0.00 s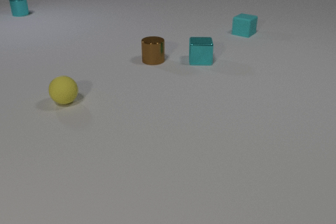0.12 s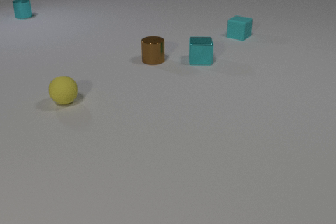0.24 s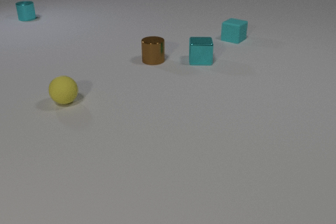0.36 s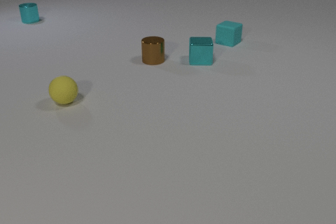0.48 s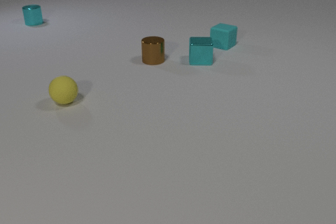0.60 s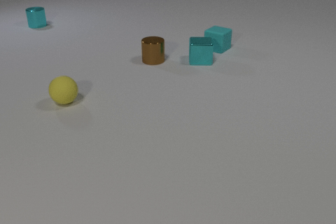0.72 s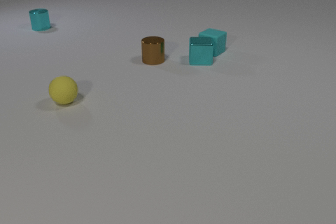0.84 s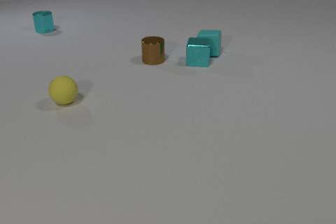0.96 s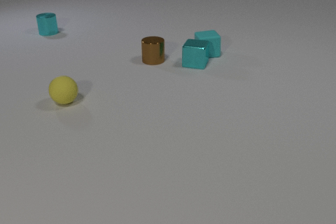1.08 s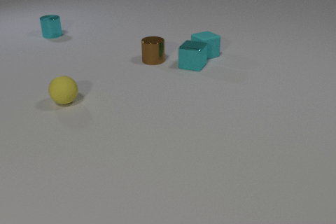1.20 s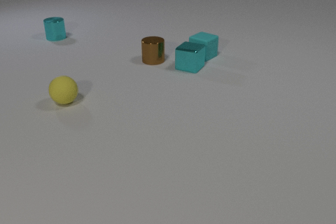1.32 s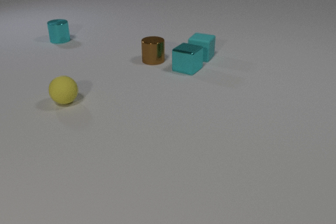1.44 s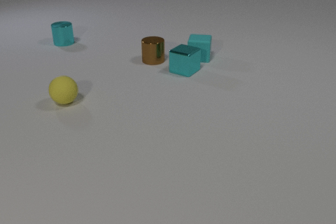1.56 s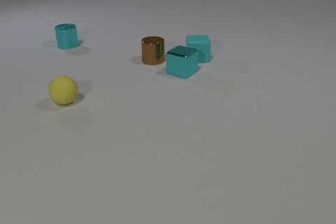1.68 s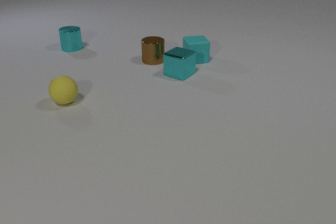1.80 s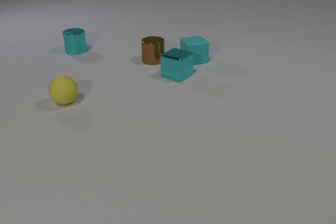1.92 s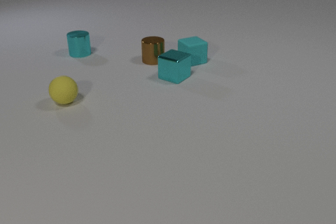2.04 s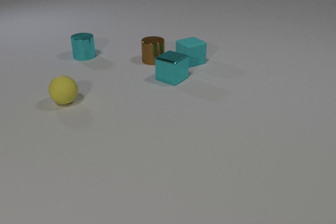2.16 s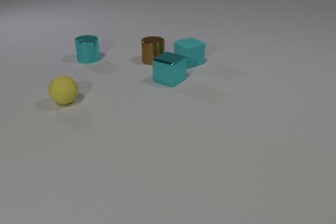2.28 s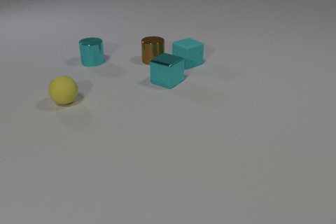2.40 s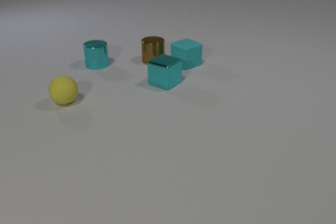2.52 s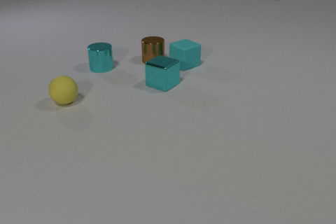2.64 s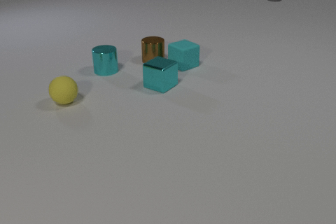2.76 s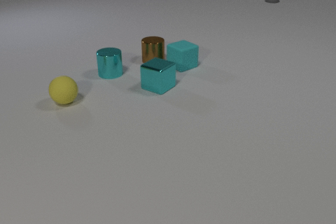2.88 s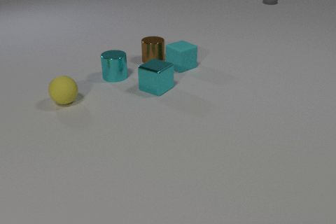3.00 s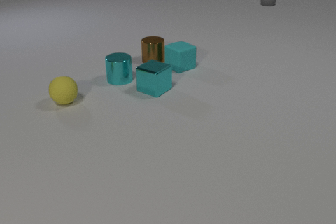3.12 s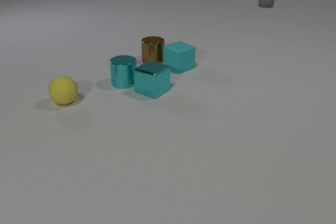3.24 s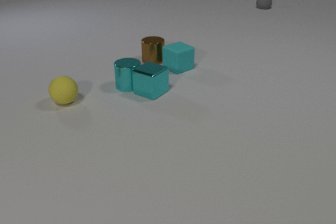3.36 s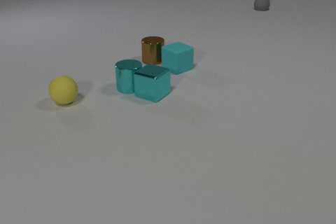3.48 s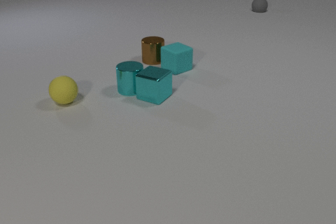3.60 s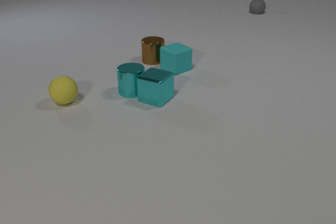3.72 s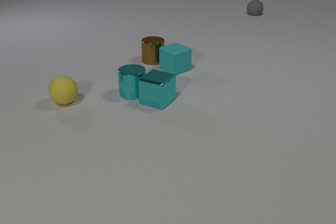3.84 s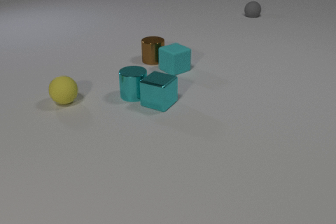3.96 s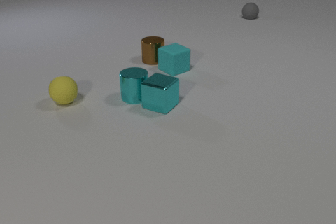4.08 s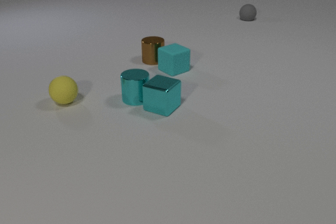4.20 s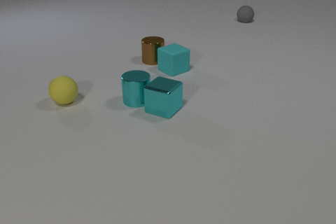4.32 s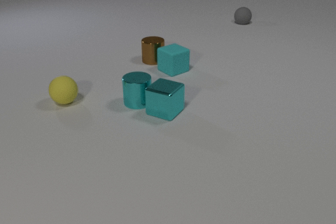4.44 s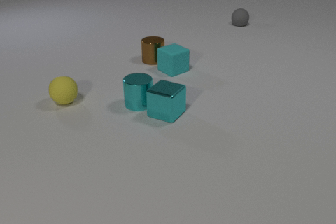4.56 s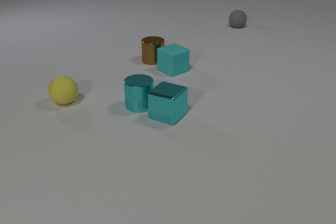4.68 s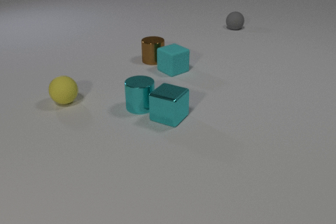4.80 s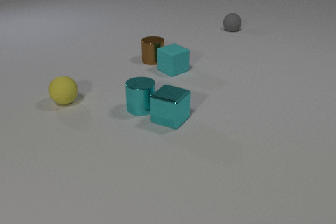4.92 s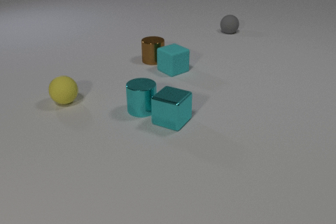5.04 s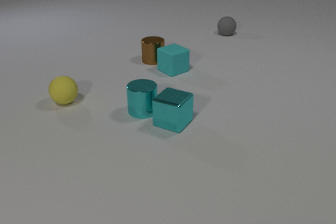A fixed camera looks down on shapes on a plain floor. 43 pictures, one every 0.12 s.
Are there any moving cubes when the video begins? yes.
What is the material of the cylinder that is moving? metal.
How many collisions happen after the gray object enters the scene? 1.
0.00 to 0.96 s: The cyan rubber cube slides toward the camera and to the left, spins counterclockwise seen from above by about 45 degrees, its near face sliding to the right. The cyan metal cube slides toward the camera and to the left. The cyan metal cylinder slides toward the camera. The cyan rubber cube and the cyan metal cube collide.
0.96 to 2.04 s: The cyan rubber cube slides toward the camera and to the left, spins so that its near face slides to the right, counterclockwise seen from above. The cyan metal cube slides toward the camera and to the left. The cyan metal cylinder slides toward the camera and to the right.
2.04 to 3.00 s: The cyan rubber cube slides toward the camera and to the left. The cyan metal cube slides toward the camera and to the left. The gray rubber sphere comes in at the top edge, rolls toward the camera. The cyan metal cylinder slides toward the camera and to the right.
3.00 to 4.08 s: The cyan rubber cube slides toward the camera and to the left. The cyan metal cube slides toward the camera. The gray rubber sphere rolls toward the camera. The cyan metal cylinder slides toward the camera. The cyan metal cube and the cyan metal cylinder collide.
4.08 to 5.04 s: The cyan metal cube slides toward the camera. The gray rubber sphere rolls toward the camera. The cyan metal cylinder slides toward the camera.
